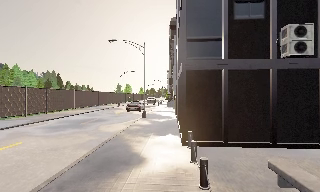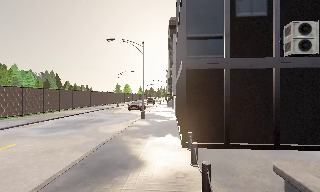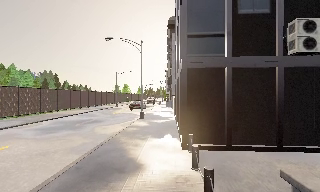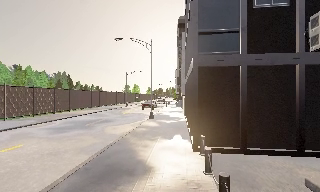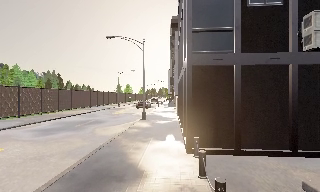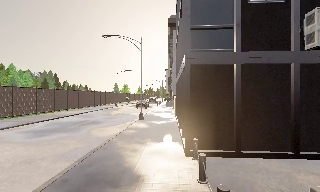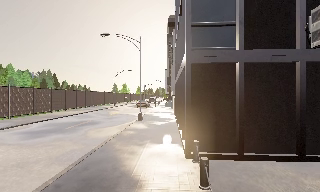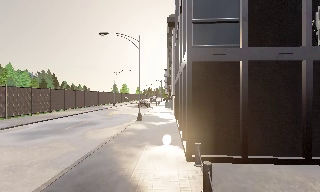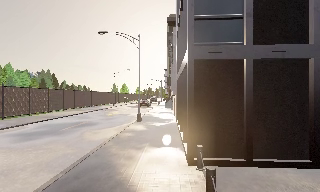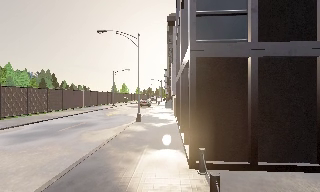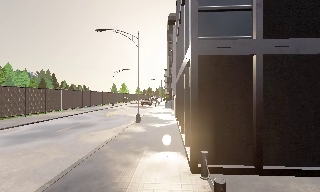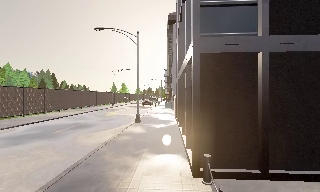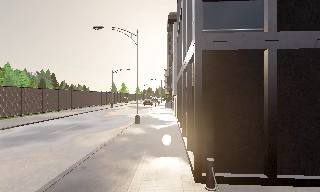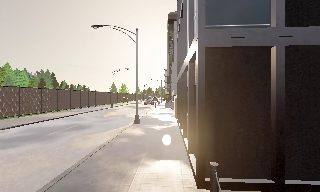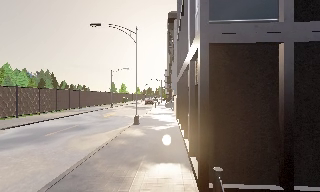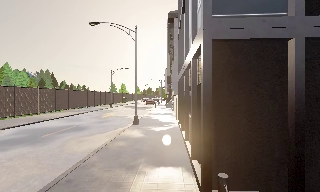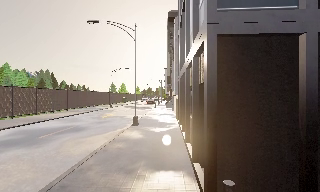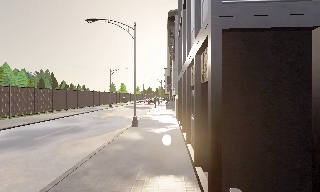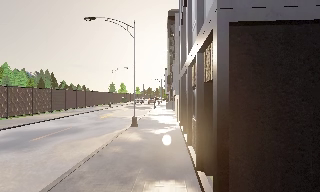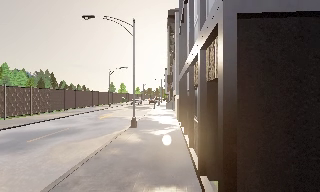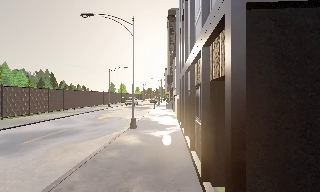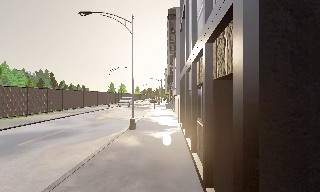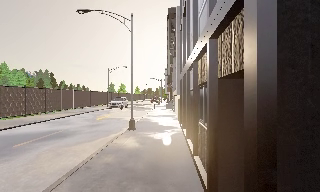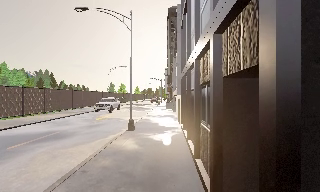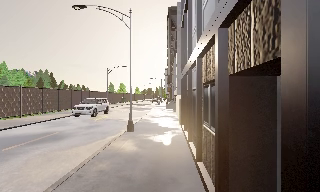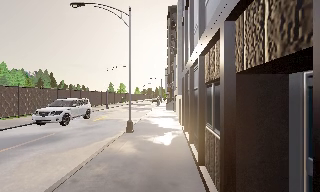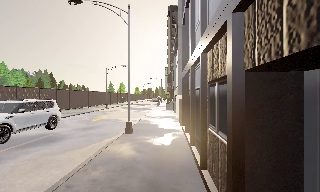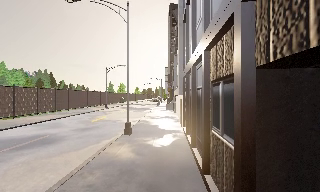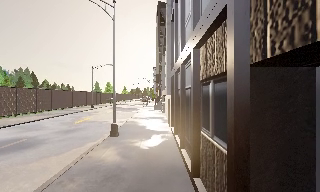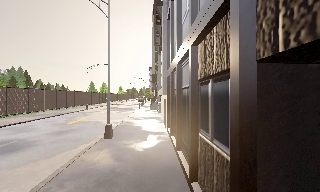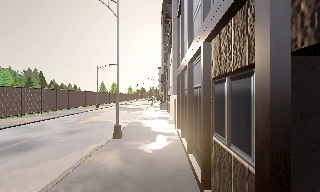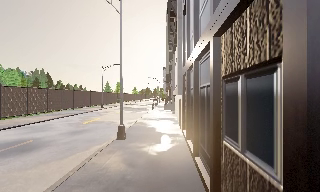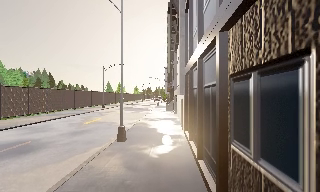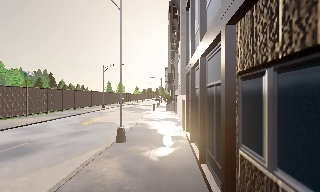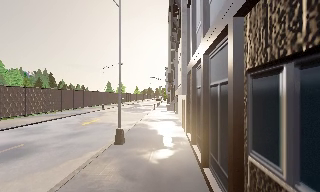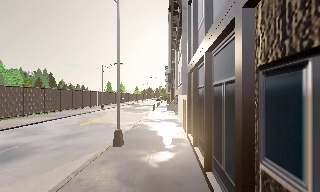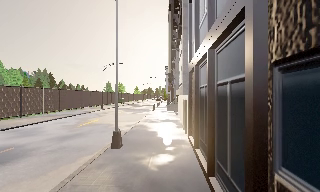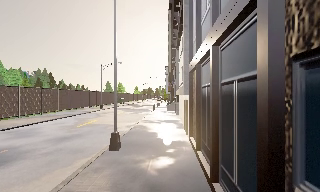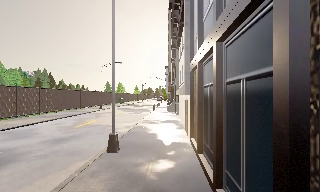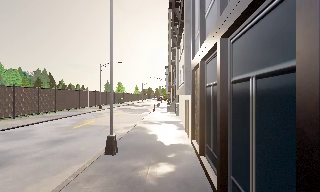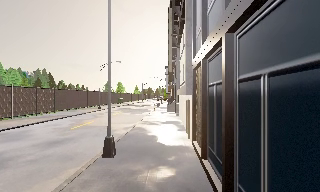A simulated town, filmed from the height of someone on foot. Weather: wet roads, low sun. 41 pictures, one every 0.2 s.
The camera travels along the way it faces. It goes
forward.
0.0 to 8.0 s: The camera travels forward, about 10 m, so what stands in front looms larger.
The film runs forward here.
